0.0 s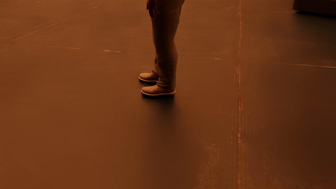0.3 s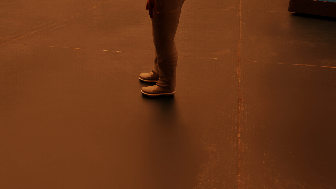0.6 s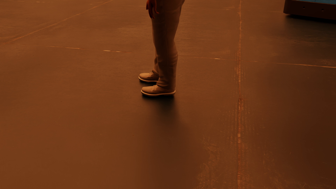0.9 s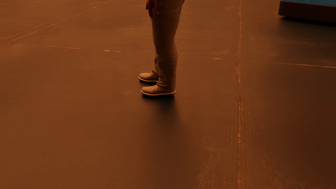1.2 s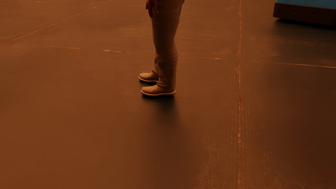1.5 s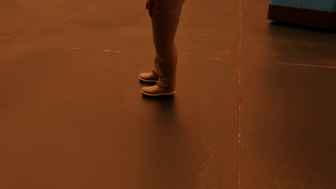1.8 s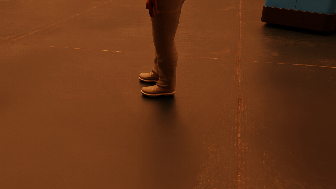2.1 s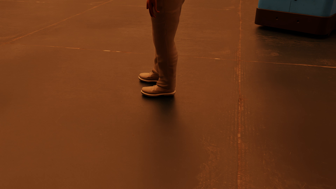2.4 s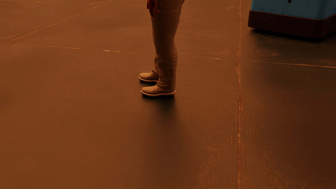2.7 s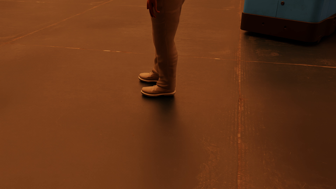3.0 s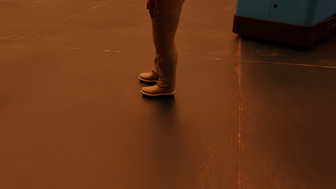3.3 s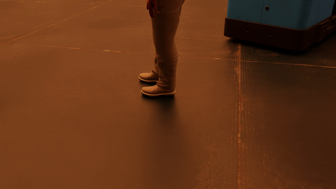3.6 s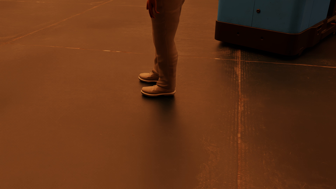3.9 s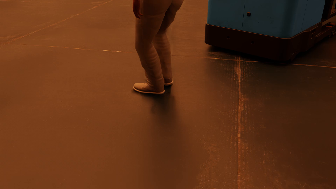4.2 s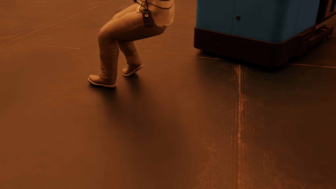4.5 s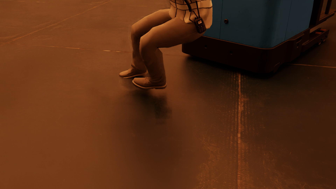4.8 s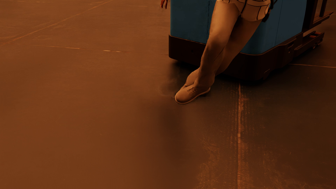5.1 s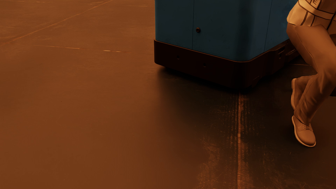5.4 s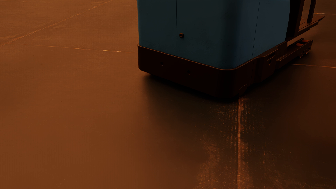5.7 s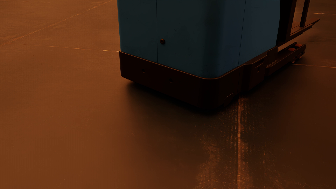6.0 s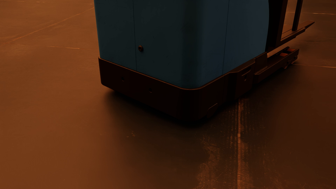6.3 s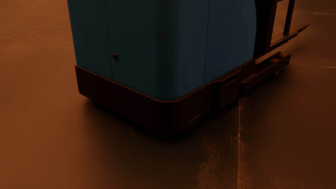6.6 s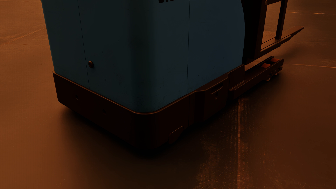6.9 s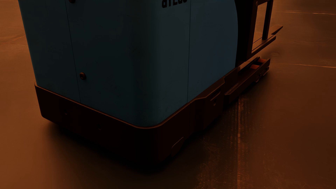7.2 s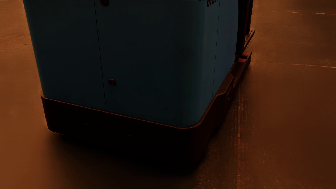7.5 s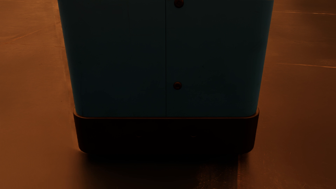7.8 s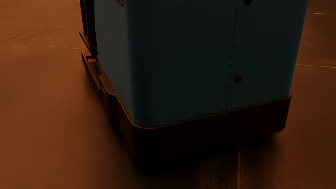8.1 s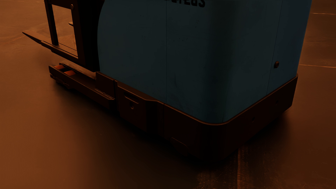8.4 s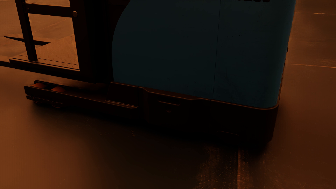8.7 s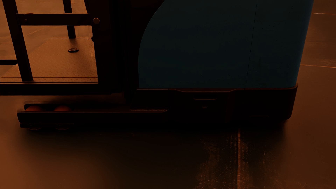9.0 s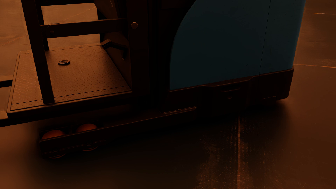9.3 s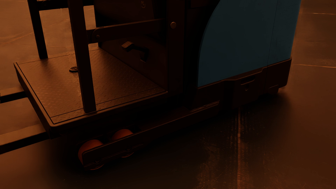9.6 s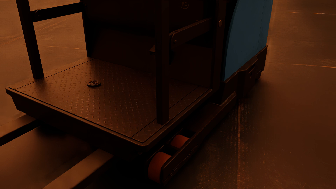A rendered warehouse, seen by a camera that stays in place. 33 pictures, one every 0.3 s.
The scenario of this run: Near miss between a forklift and a person.
